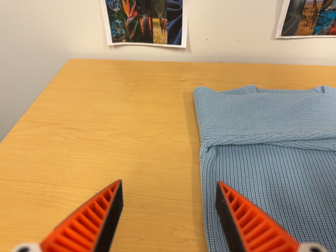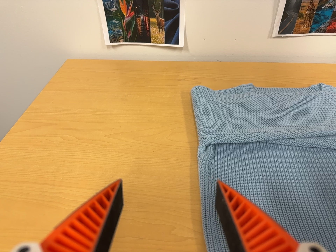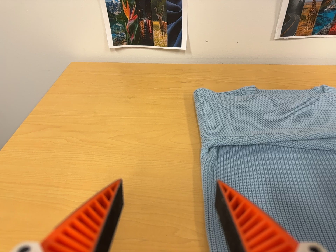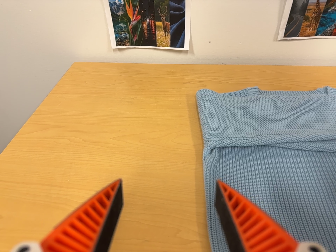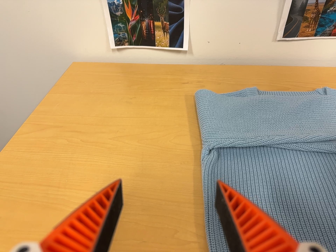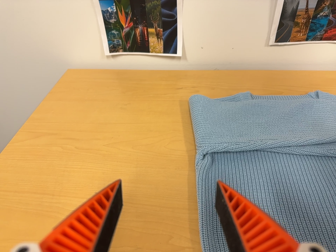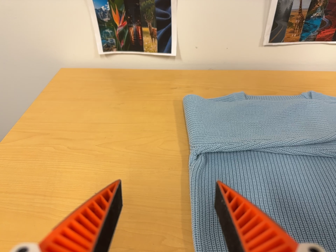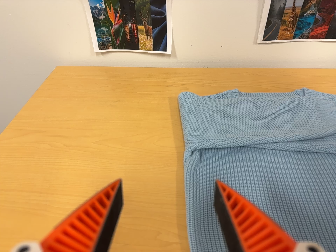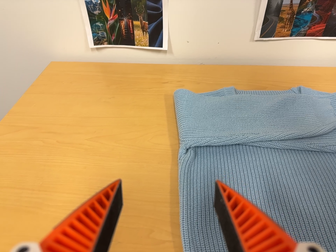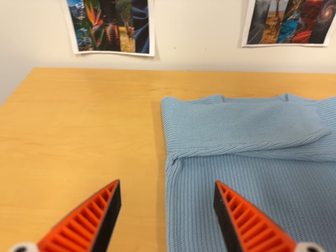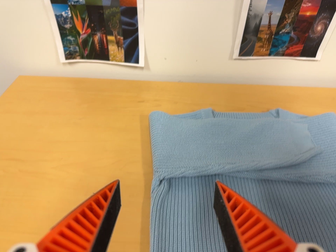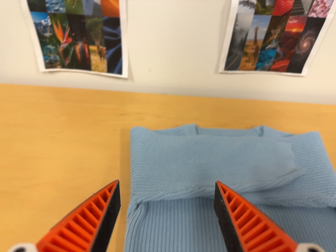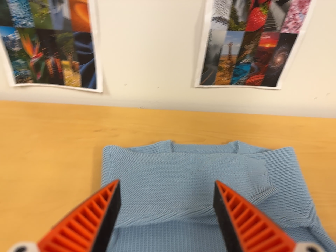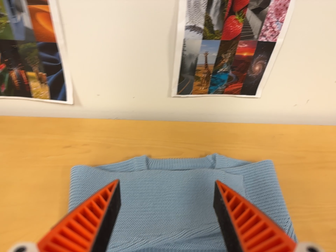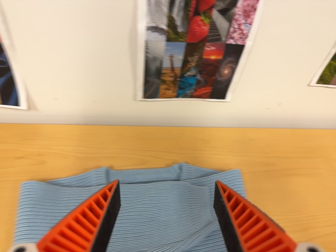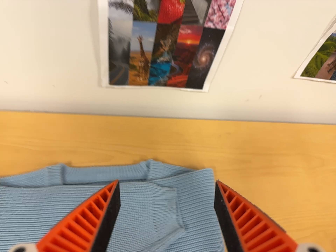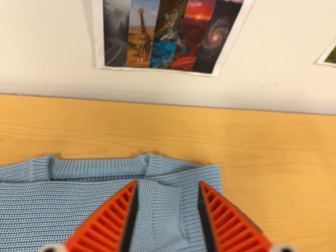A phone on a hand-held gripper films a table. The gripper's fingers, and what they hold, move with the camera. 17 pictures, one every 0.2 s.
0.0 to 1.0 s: The camera shifts only a little, or ends up much as it began.
1.0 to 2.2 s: The camera travels toward the top of its view, to its right and forward, about 10 cm, so close, fixed things drift downward.
2.2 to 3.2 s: The scene slides to the left, as the camera pans about 10 degrees to its right. It travels forward, toward the top of its view and to its right, about 26 cm, so what stands in front looms larger. Its aim tips toward the bottom of its view by about 10 degrees.
The film runs backward here.
